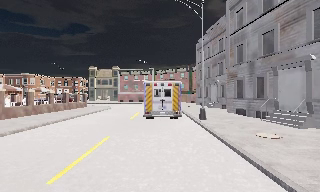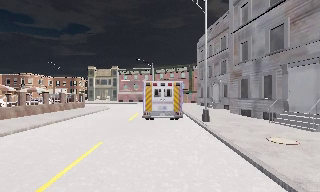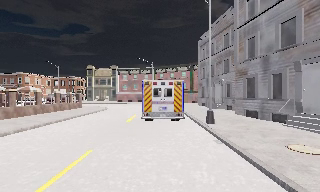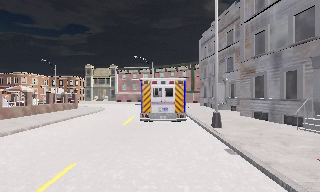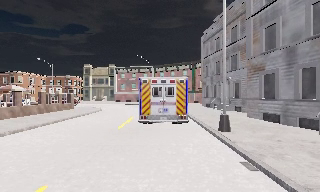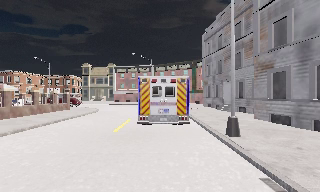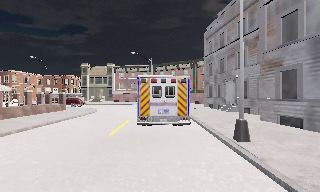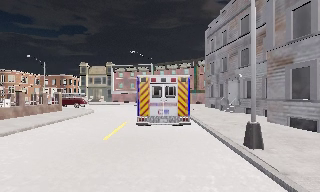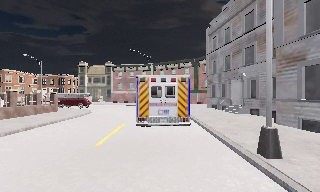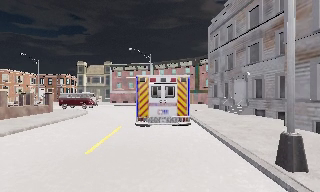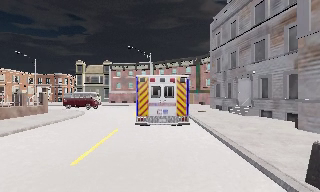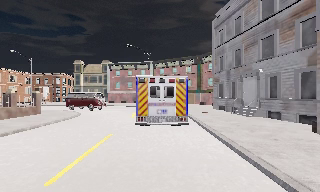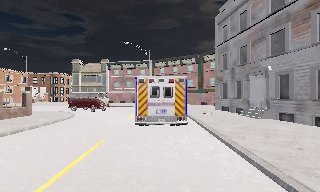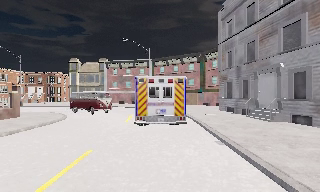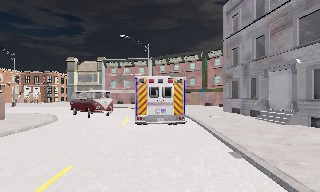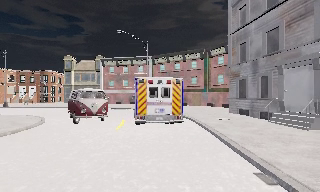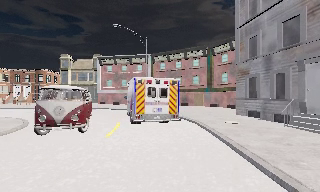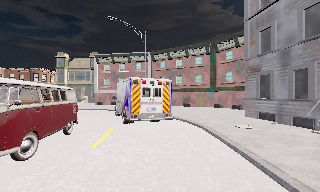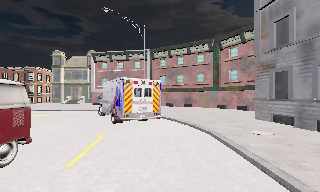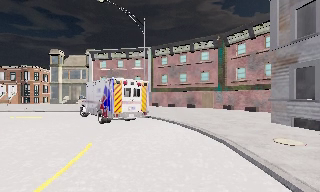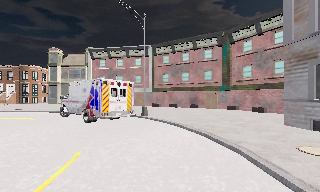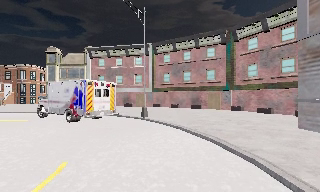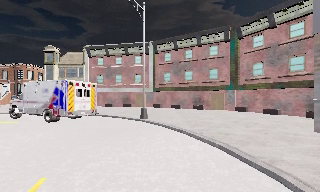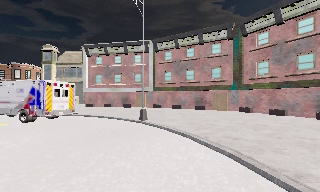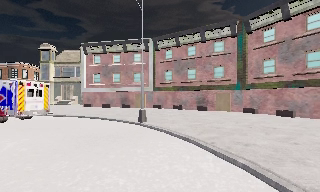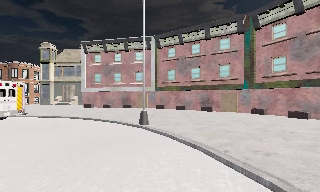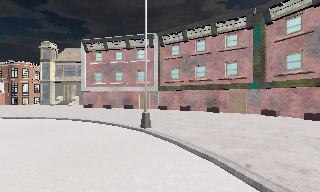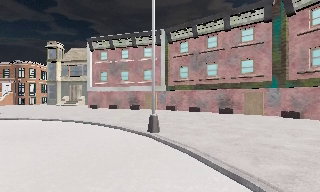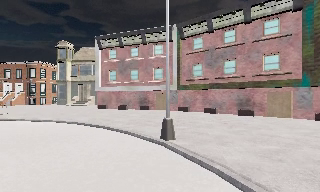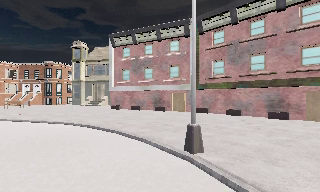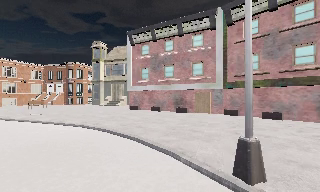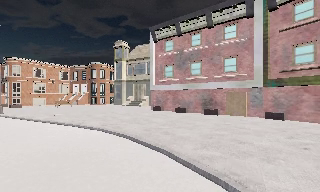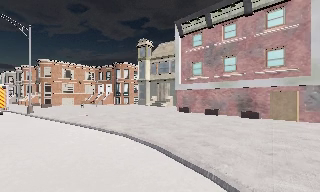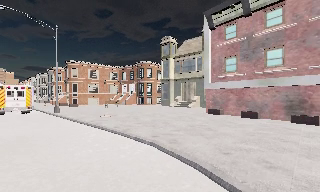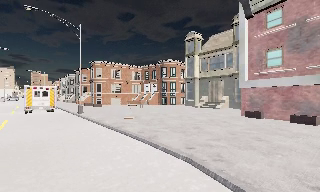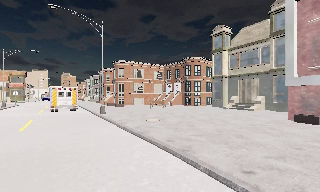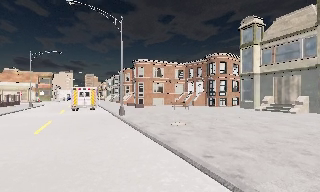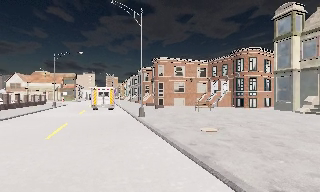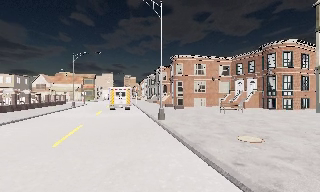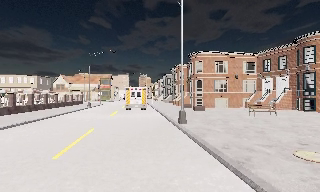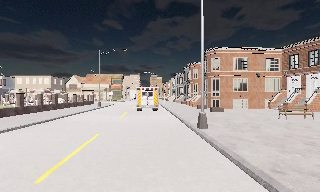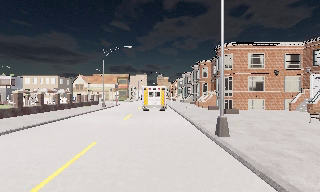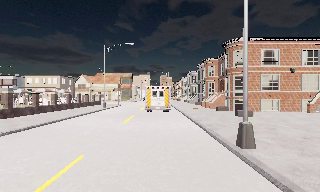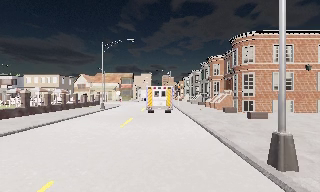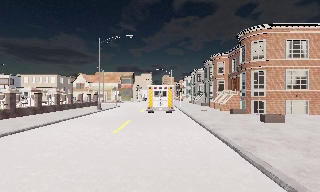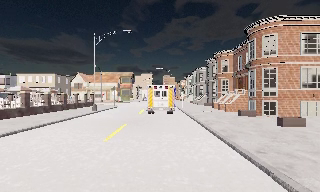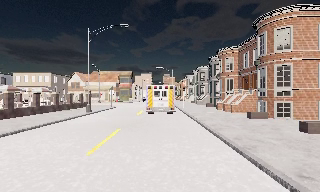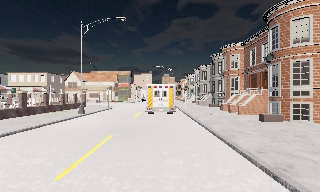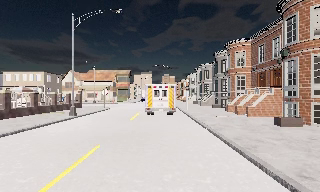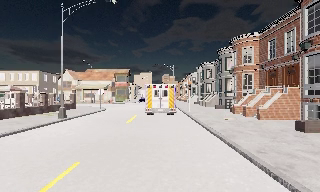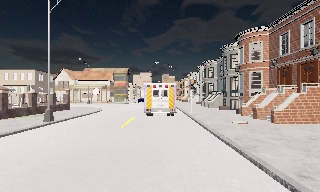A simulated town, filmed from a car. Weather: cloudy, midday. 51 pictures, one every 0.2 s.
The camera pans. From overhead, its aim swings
counterclockwise.
The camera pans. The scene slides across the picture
to the right.
0.0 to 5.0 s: The camera travels forward, about 20 m, so what stands in front looms larger.
5.0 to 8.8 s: The scene slides to the right, as the camera pans about 90 degrees to its left. It travels forward, about 25 m.
8.8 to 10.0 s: The camera travels forward, about 8 m, so what stands in front looms larger.
The film runs forward here.
